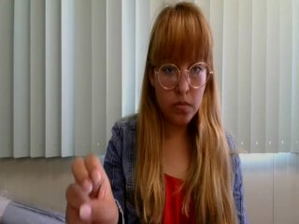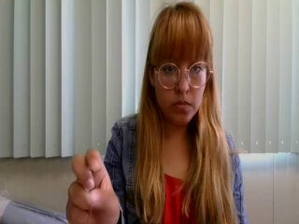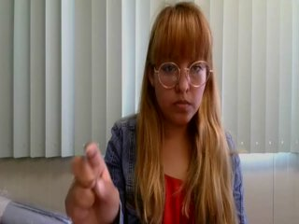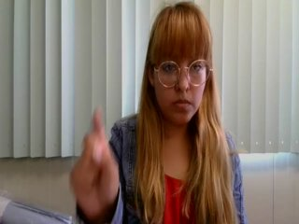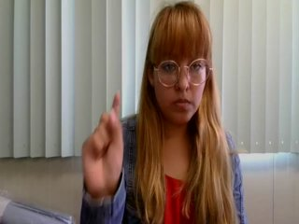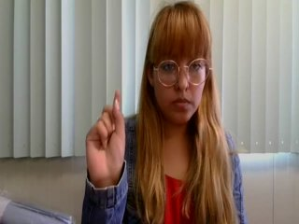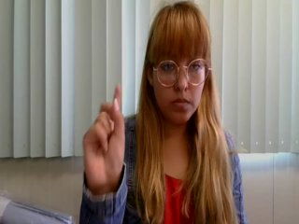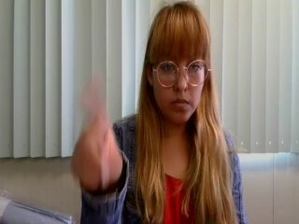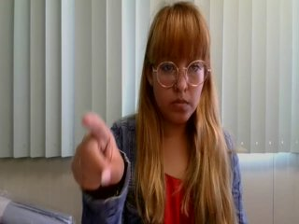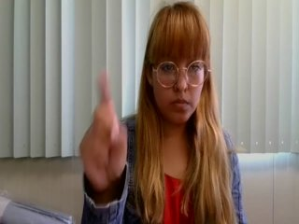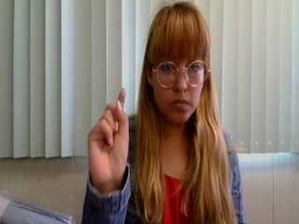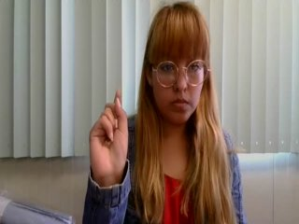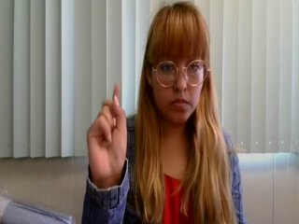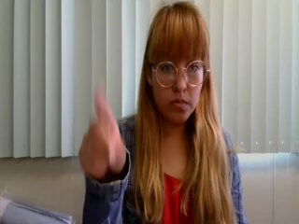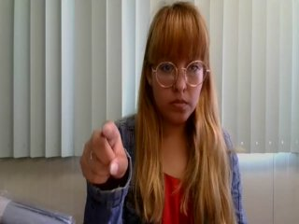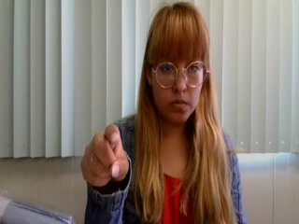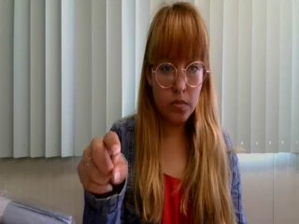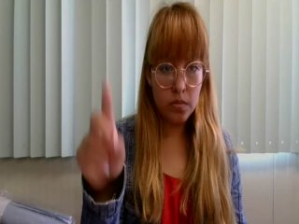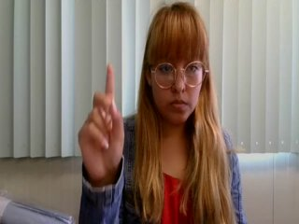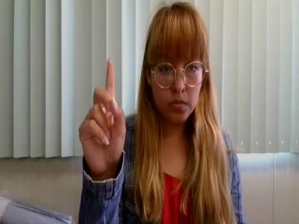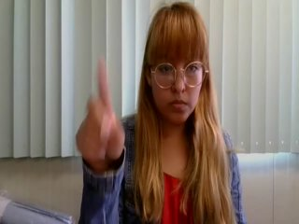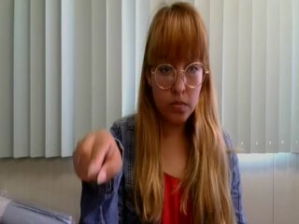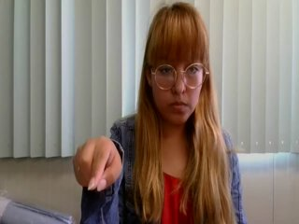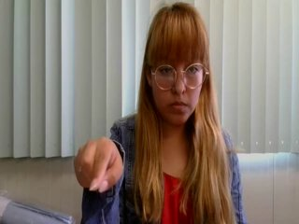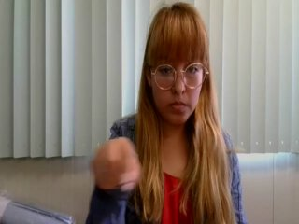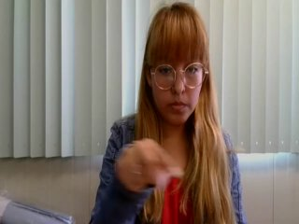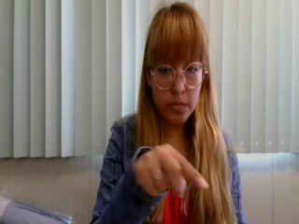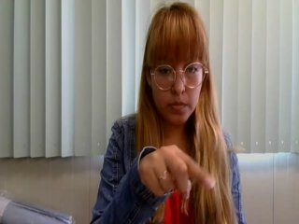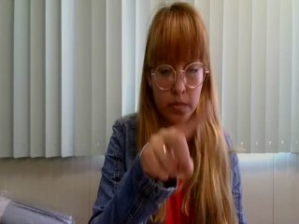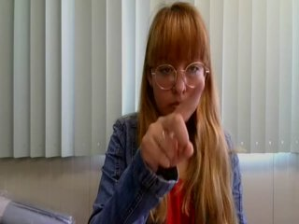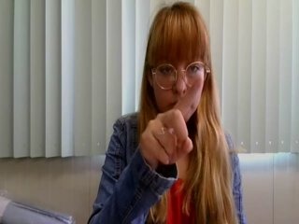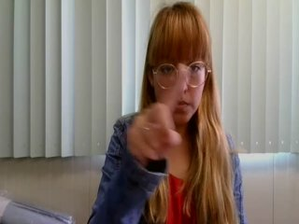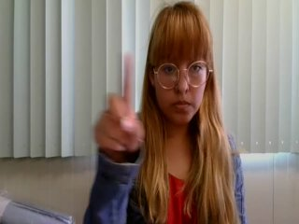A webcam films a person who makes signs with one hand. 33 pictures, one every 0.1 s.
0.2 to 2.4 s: Double click with one finger.
2.5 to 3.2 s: Pointing with one finger.
